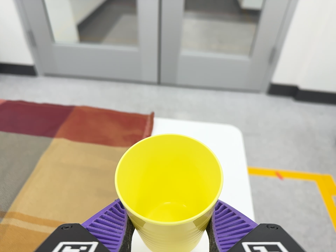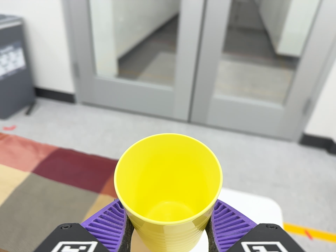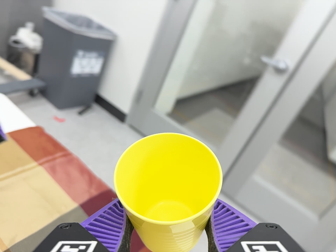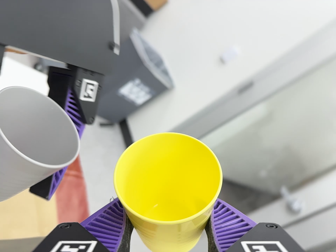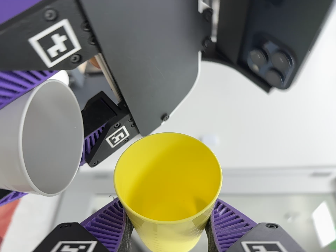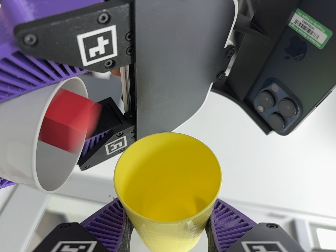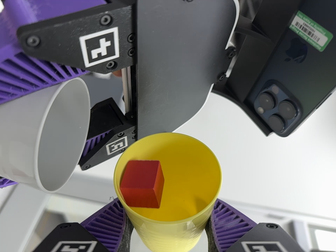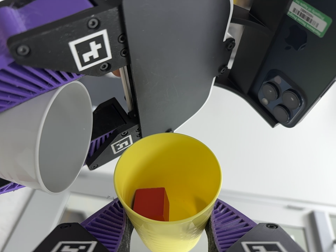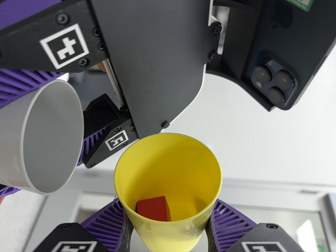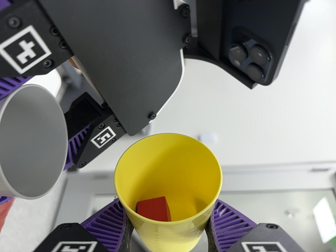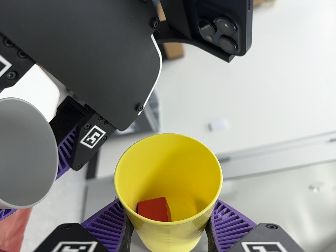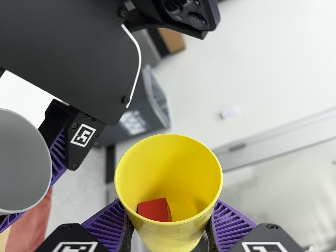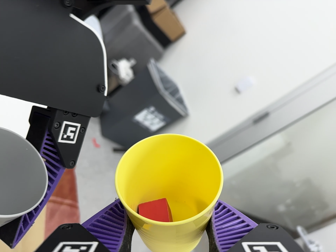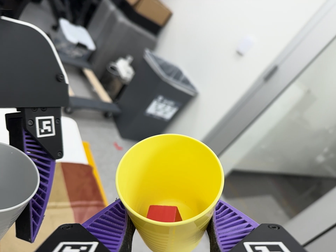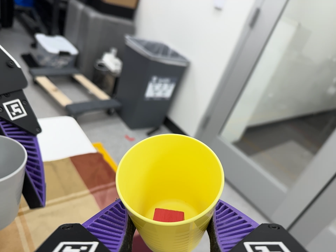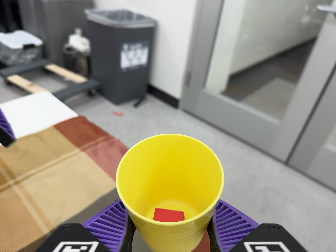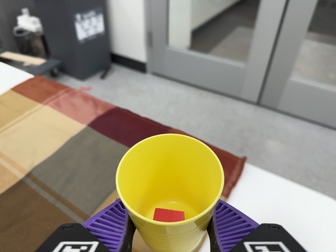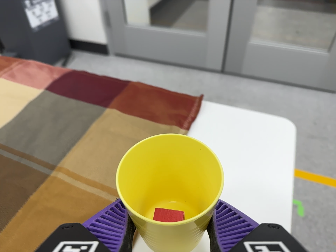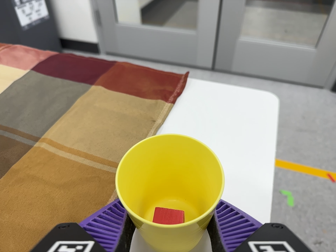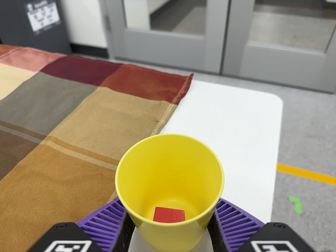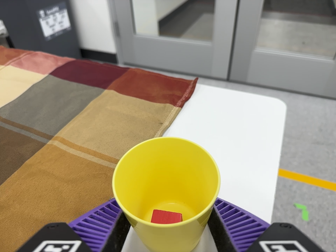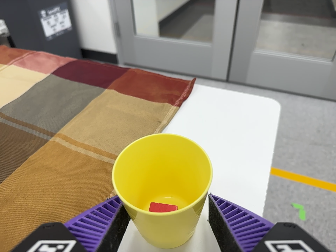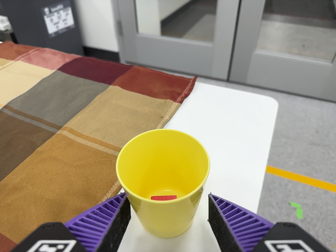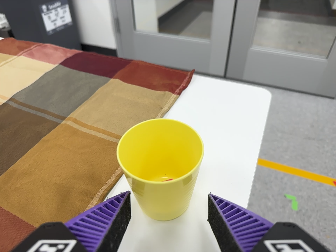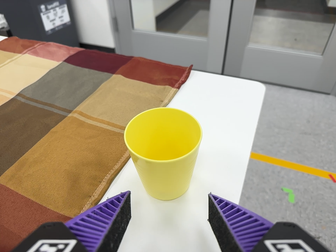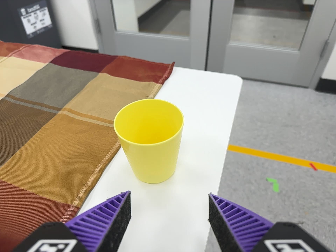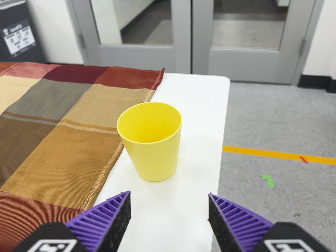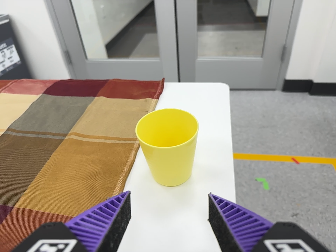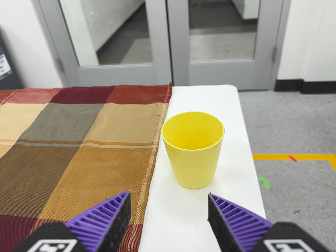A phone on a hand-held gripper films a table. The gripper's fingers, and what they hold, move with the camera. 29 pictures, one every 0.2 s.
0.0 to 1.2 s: The camera travels to its left and toward the top of its view, about 34 cm, so close, fixed things drift to the right. Its aim tips toward the top of its view by about 40 degrees, and the scene shifts downward. It rolls about its line of sight by about 115 degrees, and the scene rotates clockwise.
1.2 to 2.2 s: The camera pans to its left by about 10 degrees. It travels to its right, about 10 cm. It rolls about its line of sight by about 30 degrees, and the scene rotates counterclockwise.
2.2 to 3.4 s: The camera travels toward the bottom of its view and to its right, about 34 cm, so close, fixed things drift upward. Its aim tips toward the bottom of its view by about 25 degrees, and the scene shifts upward. It rolls about its line of sight by about 80 degrees, and the scene rotates counterclockwise.
3.4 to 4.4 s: The camera travels toward the bottom of its view, about 7 cm.
4.4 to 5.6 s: The camera pans to its right by about 10 degrees. It travels backward, to its left and toward the bottom of its view, about 14 cm, so what stands in front gets smaller. It rolls about its line of sight by about 15 degrees, and the scene rotates counterclockwise.
The film runs backward here.
